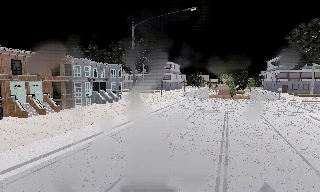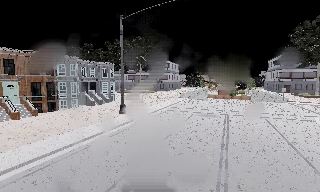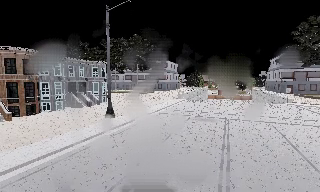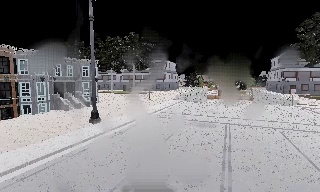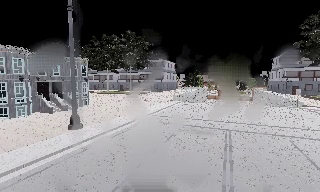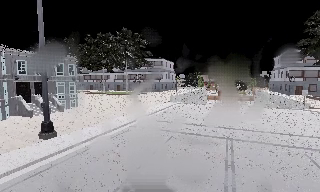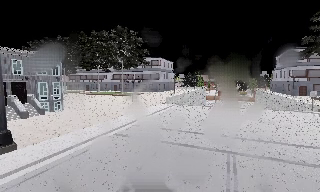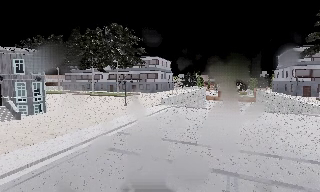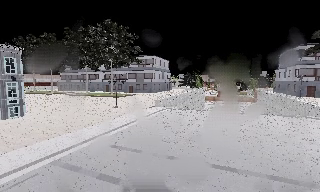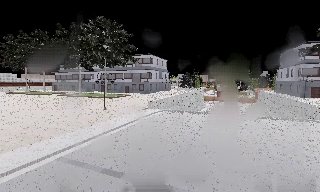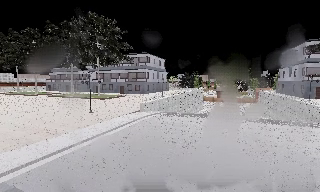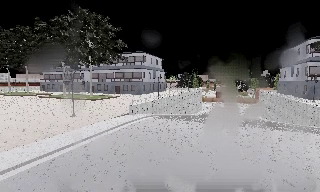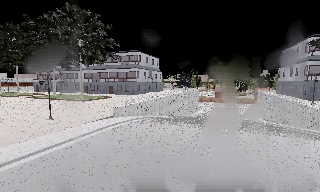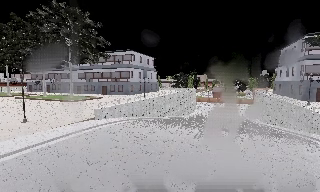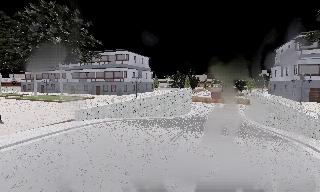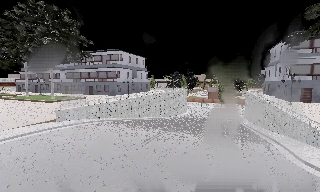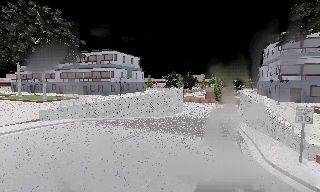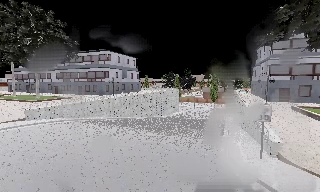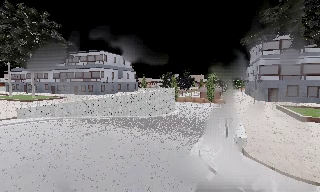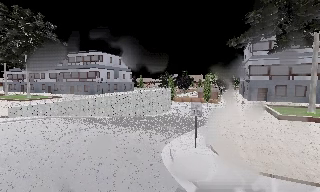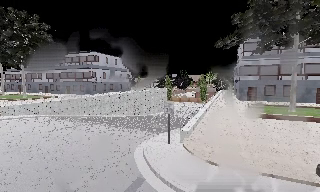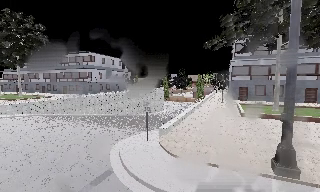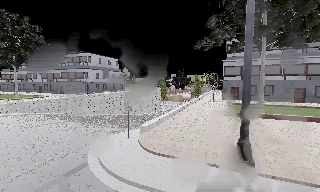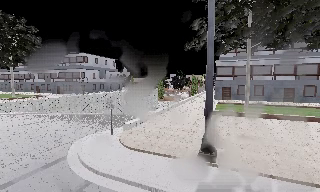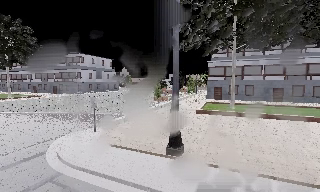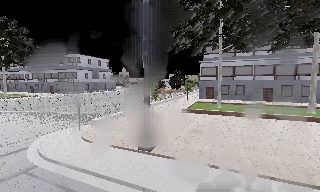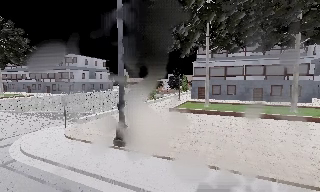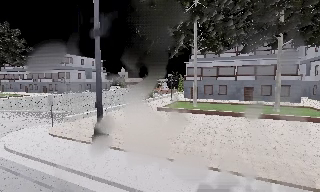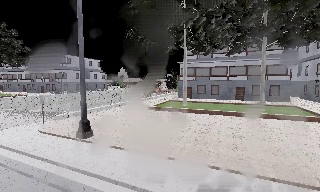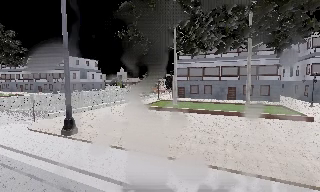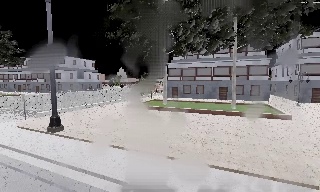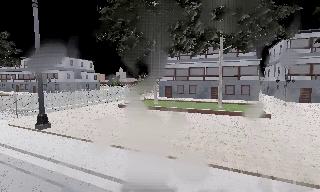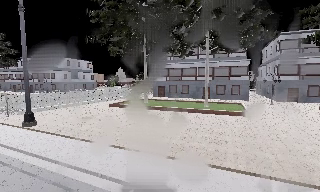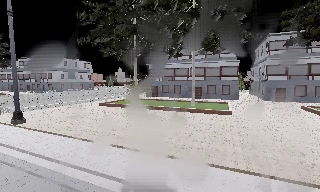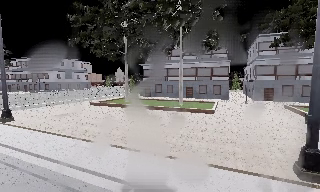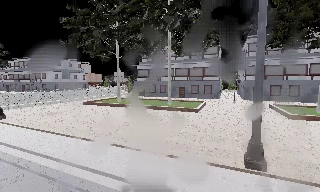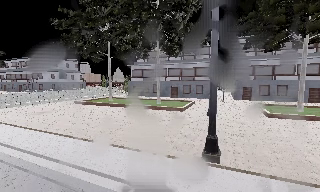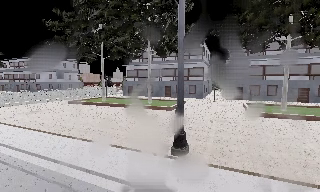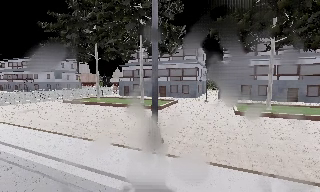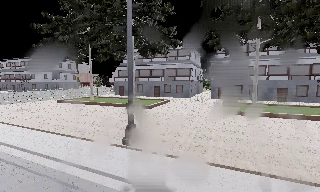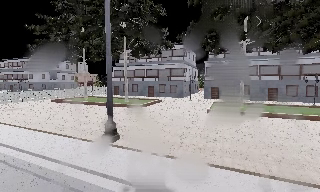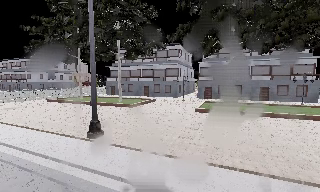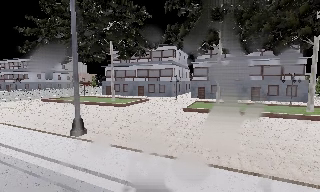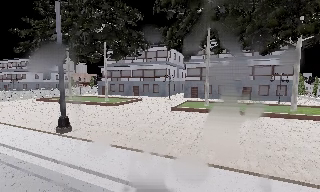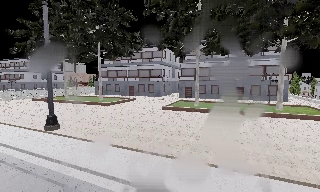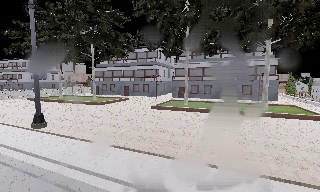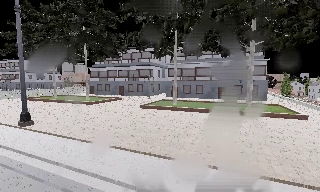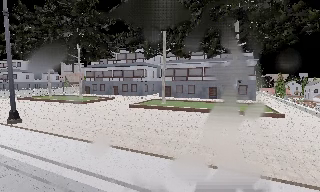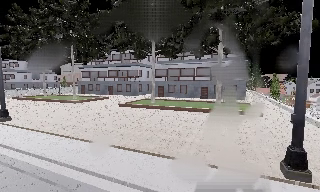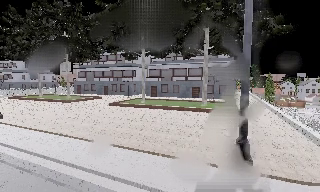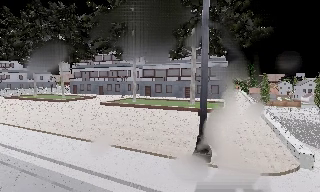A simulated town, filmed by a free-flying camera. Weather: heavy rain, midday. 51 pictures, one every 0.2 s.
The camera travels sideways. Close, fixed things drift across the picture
to the left.
0.0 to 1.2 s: The camera travels forward, about 13 m, so what stands in front looms larger.
1.2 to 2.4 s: The camera travels forward and to its right, about 12 m, so what stands in front looms larger.
2.4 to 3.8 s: The camera travels to its right, about 11 m, so close, fixed things drift to the left.
3.8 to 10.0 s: The camera travels to its right and backward, about 45 m, so close, fixed things drift to the left.
The film runs forward here.
